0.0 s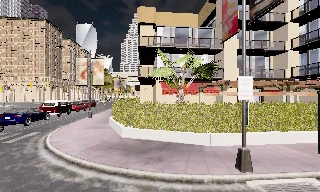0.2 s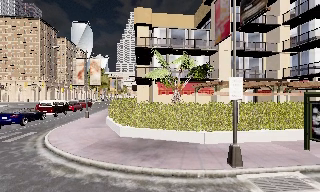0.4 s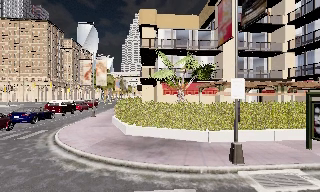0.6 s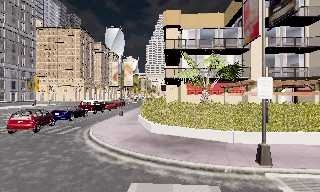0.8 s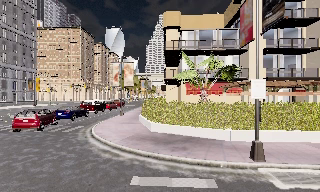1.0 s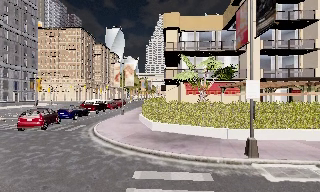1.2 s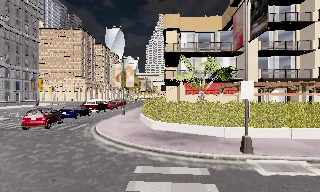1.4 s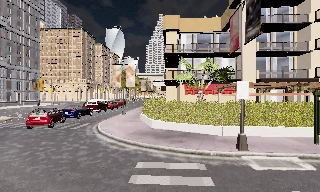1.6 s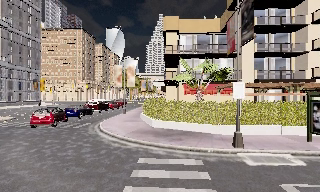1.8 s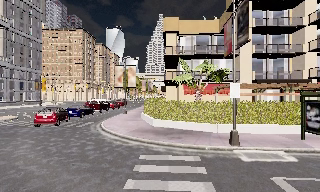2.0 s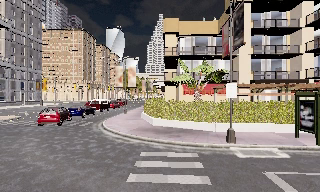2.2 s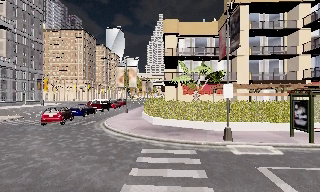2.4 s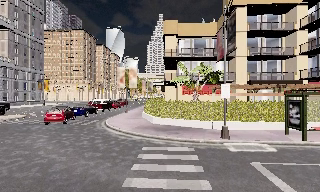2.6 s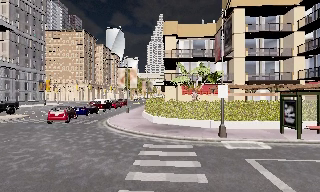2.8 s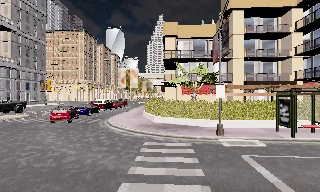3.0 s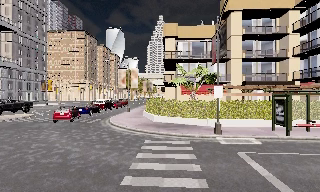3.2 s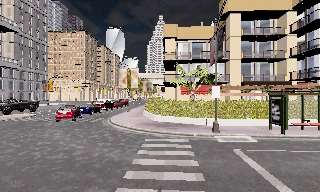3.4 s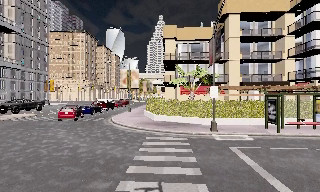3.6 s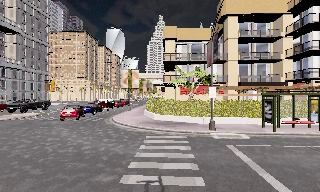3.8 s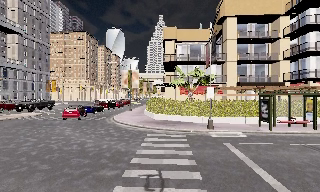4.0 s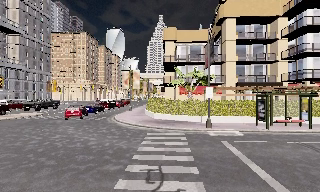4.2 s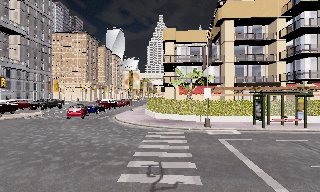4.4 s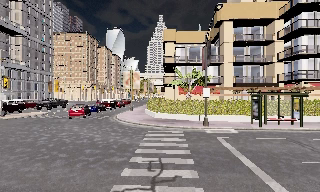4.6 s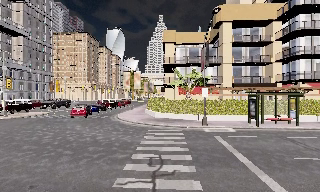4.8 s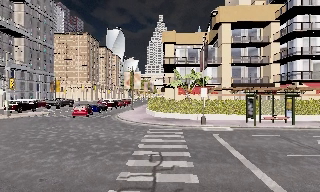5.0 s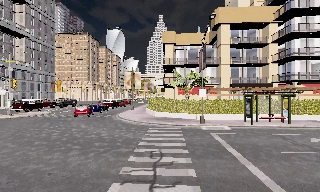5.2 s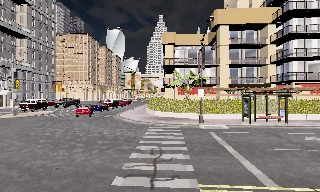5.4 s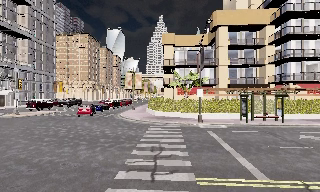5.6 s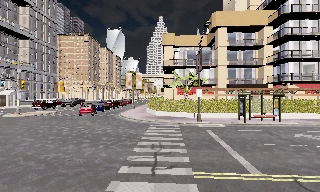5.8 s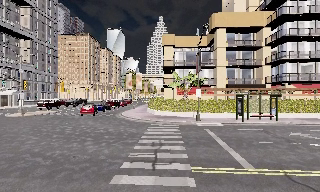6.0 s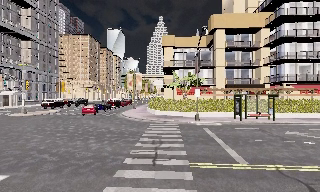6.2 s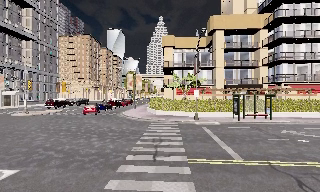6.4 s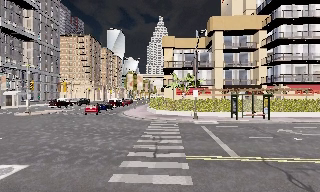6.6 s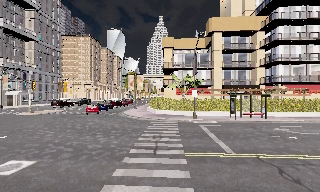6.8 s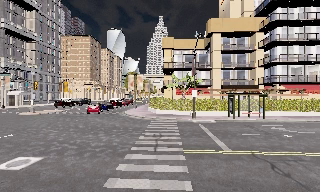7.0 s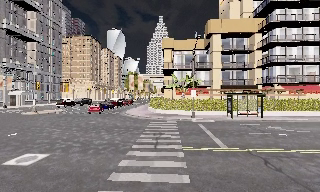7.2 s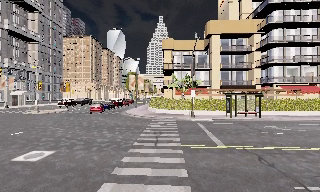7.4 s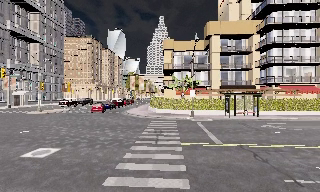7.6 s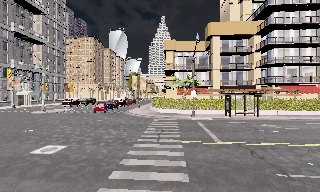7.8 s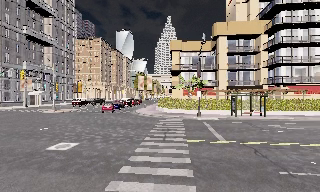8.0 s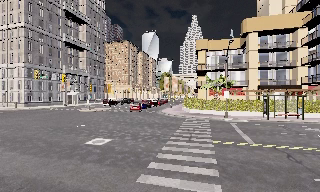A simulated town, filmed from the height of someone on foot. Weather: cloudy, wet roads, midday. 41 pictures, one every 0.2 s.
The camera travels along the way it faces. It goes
backward.
0.0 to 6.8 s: The camera travels backward, about 12 m, so what stands in front gets smaller.
6.8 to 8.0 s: The scene slides to the right, as the camera pans about 10 degrees to its left. It travels backward, about 2 m, so what stands in front gets smaller.
The film runs backward here.
